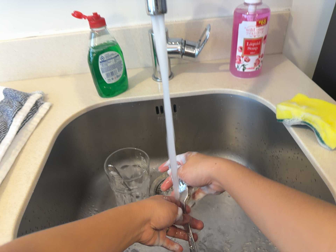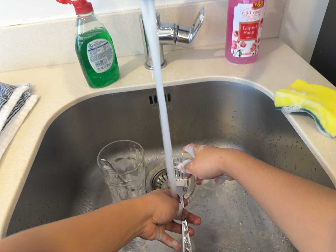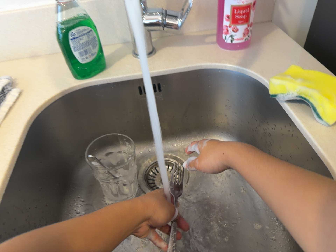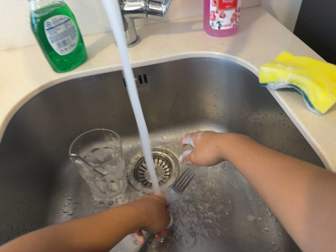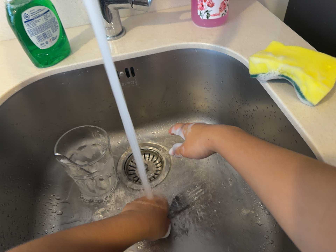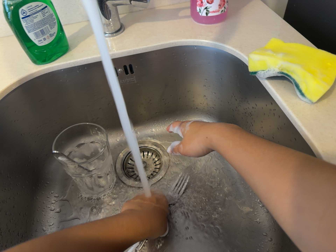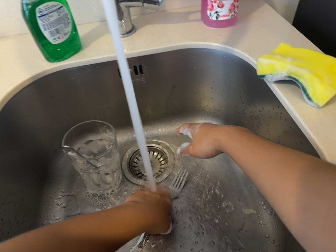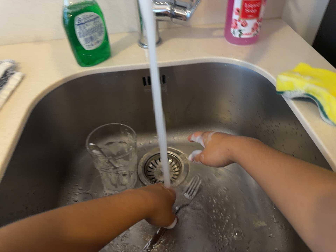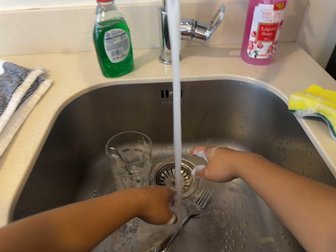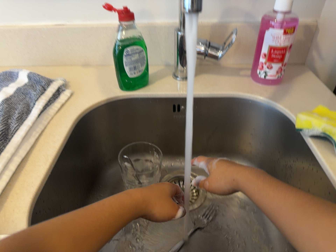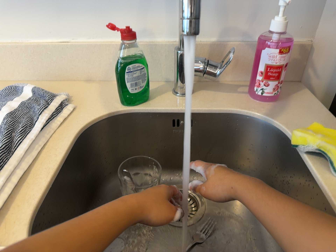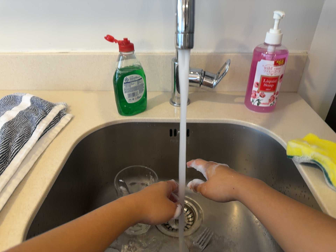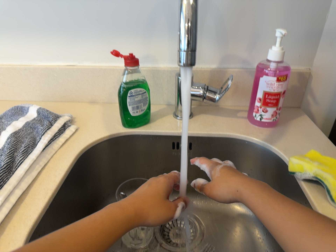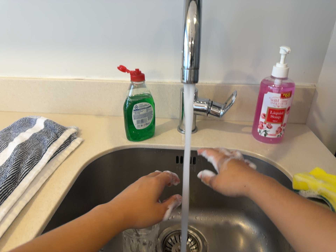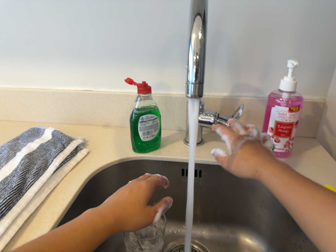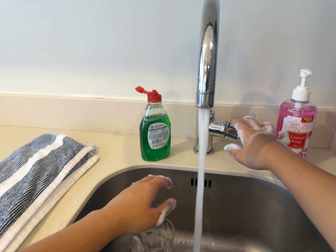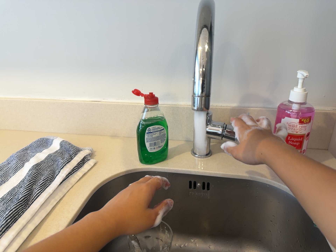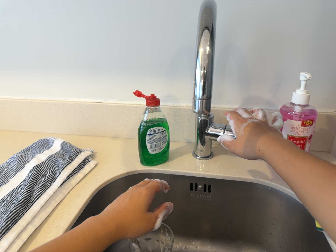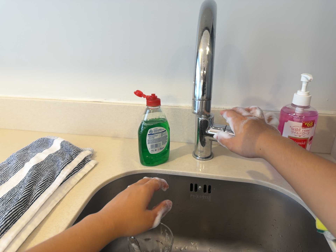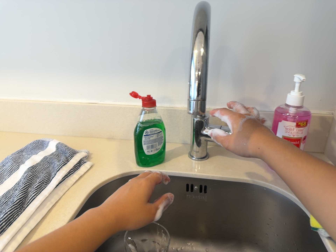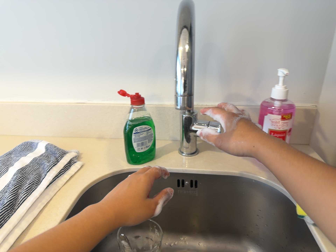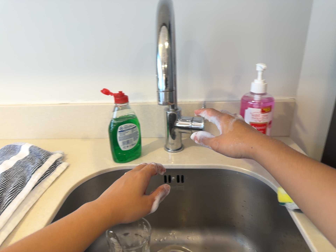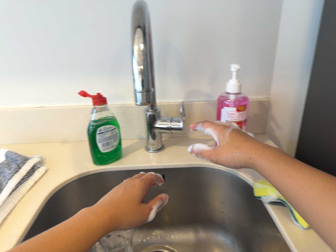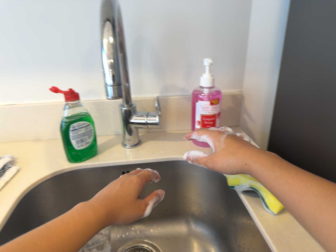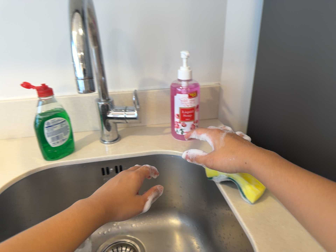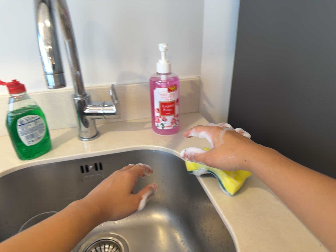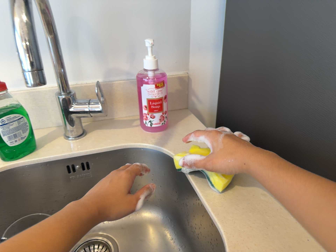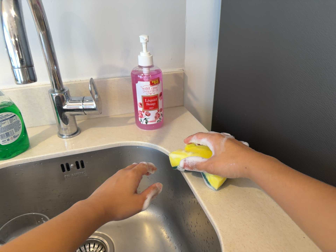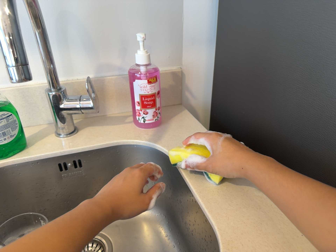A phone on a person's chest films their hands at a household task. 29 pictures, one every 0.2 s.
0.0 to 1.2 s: The camera travels forward, about 7 cm, so what stands in front looms larger. Its aim tips toward the bottom of its view by about 10 degrees, and the scene shifts upward.
1.2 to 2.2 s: The camera travels backward, about 9 cm, so what stands in front gets smaller. Its aim tips toward the top of its view by about 15 degrees, and the scene shifts downward. It rolls about its line of sight by about 10 degrees, and the scene rotates clockwise.
2.2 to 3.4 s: The camera's aim tips toward the top of its view by about 10 degrees, and the scene shifts downward.
3.4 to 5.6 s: The camera pans to its right by about 25 degrees. It travels to its right, about 6 cm, so close, fixed things drift to the left. It rolls about its line of sight by about 10 degrees, and the scene rotates counterclockwise.
The film runs backward here.
